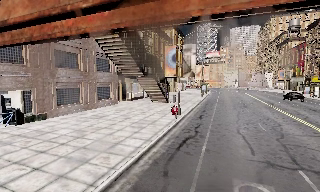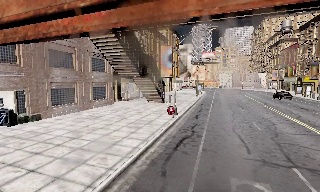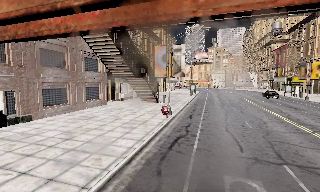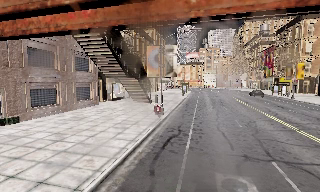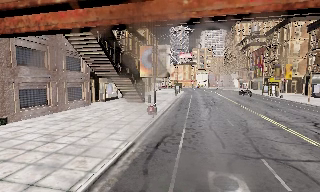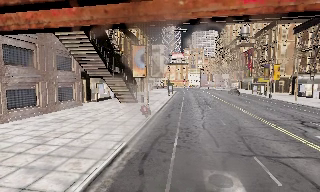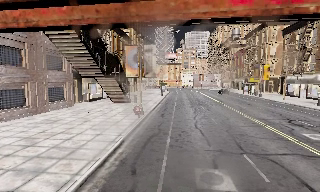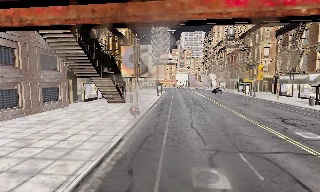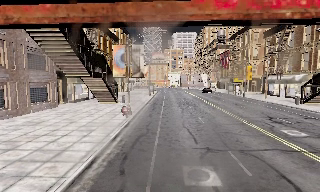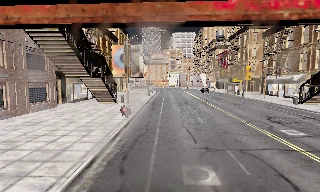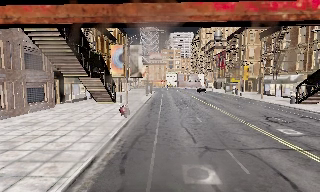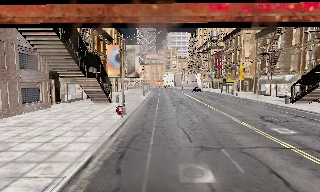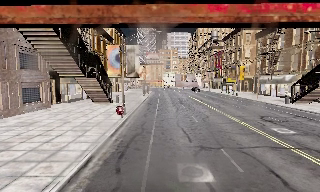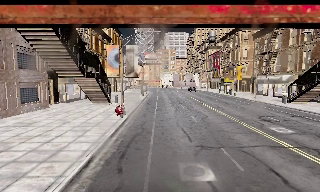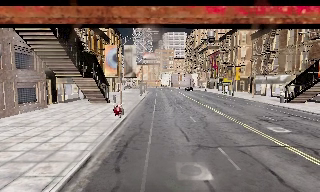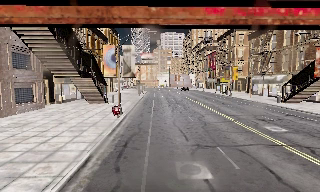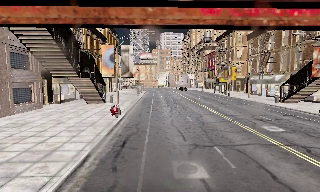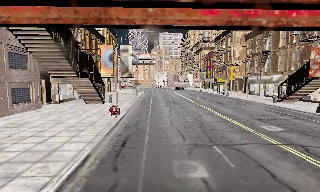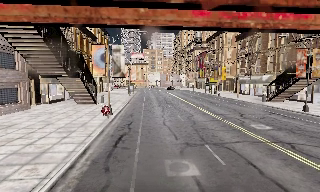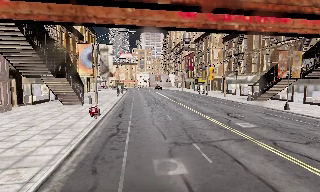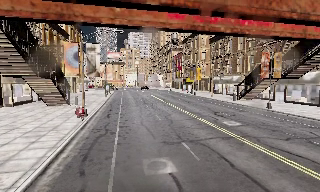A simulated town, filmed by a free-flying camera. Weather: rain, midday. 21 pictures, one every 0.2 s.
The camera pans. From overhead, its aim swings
clockwise.
The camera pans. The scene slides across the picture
to the left.
0.0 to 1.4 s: The camera swings to its right by about 15 degrees, and the scene slides to the left.
1.4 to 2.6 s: The camera shifts only a little, or ends up much as it began.
2.6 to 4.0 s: The camera swings to its right by about 10 degrees, and the scene slides to the left.
The film runs forward here.
